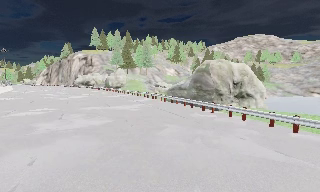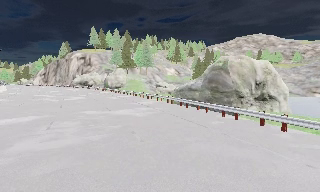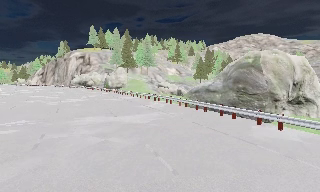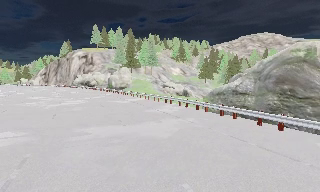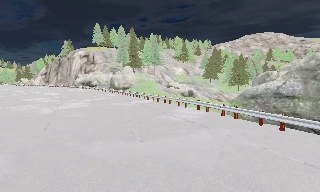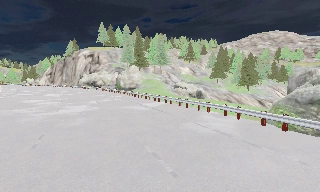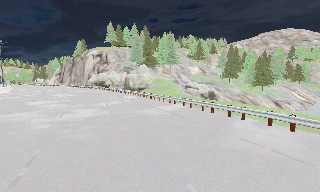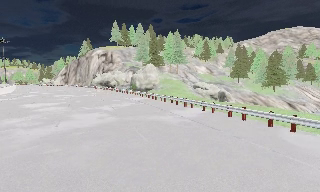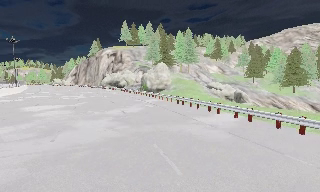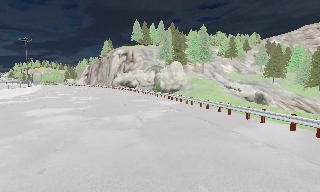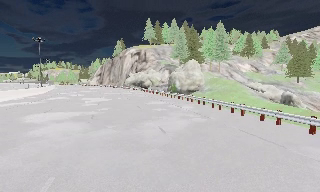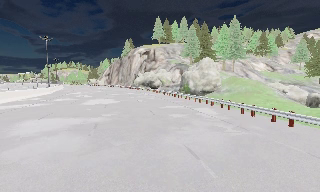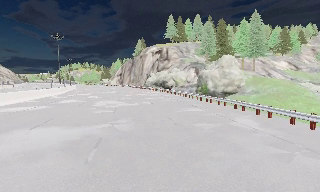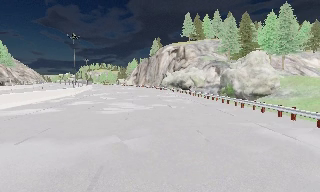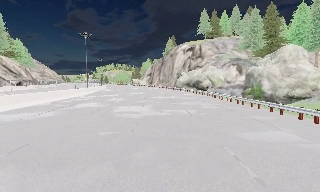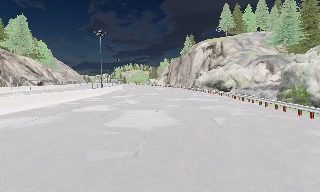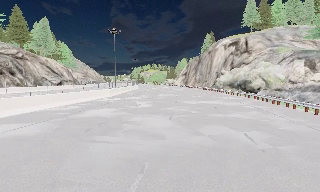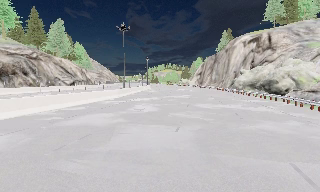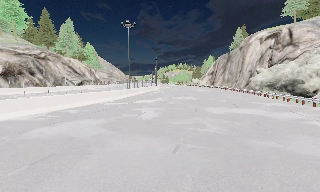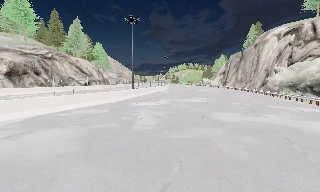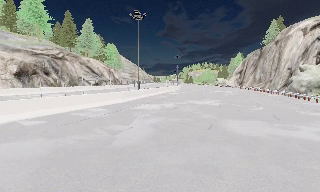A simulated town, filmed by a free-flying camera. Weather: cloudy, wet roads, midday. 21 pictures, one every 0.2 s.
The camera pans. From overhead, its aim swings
counterclockwise.
The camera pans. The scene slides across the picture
to the right.
0.0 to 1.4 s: The camera travels forward and to its left, about 17 m, so what stands in front looms larger.
1.4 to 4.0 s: The camera pans to its left, which is counterclockwise from overhead, by about 60 degrees. It travels forward, about 30 m.
The film runs forward here.
